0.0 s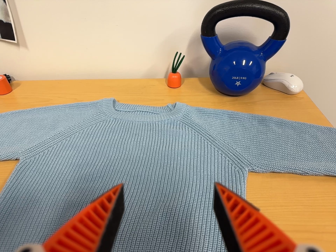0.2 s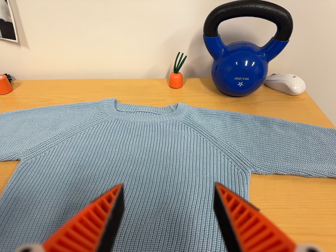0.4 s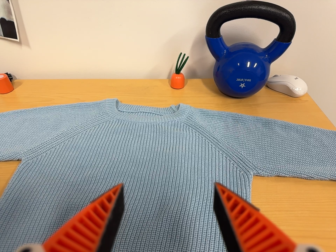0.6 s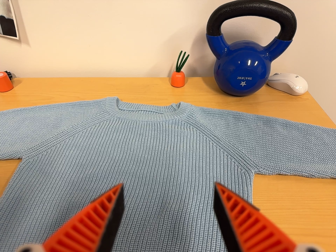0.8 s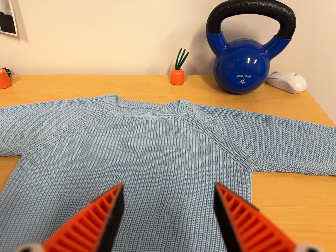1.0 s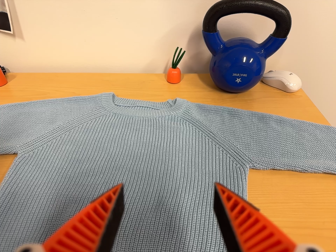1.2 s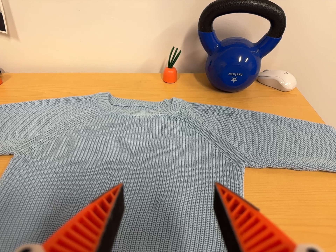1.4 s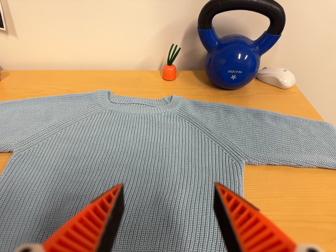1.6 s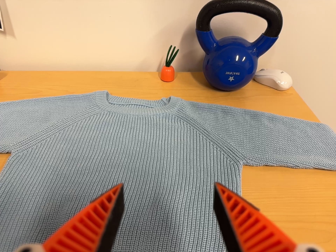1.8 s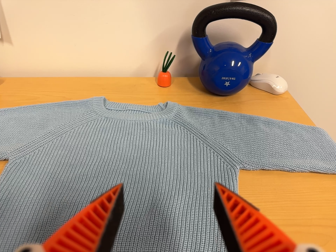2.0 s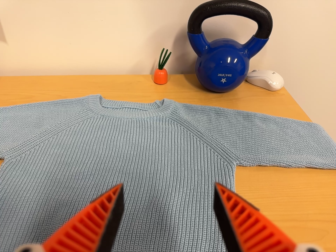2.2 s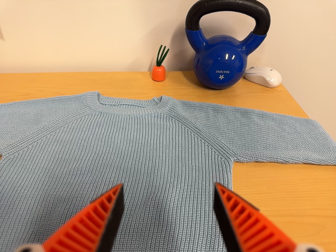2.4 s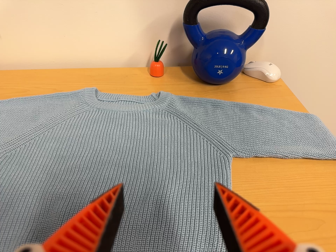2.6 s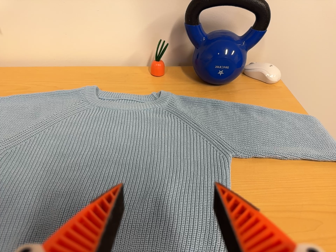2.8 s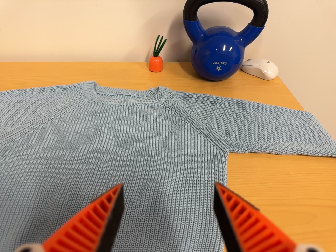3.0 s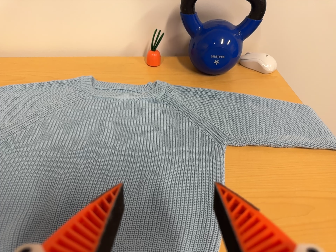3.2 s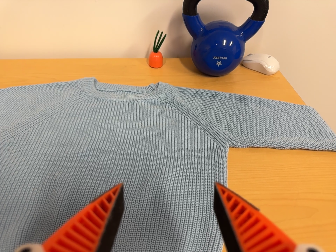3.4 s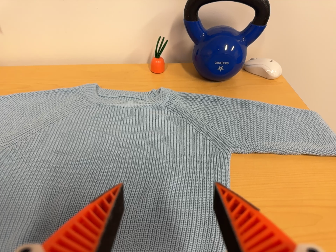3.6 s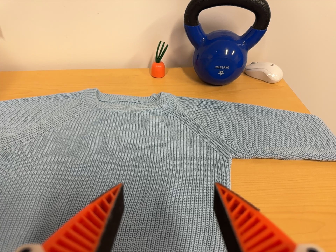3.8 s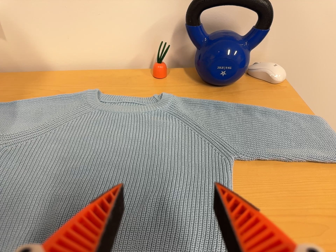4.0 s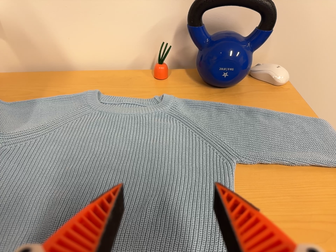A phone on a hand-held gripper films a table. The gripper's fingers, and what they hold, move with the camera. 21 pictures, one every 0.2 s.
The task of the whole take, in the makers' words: left arm across.
0.0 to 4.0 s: The camera shifts only a little, or ends up much as it began.
The film runs forward here.
